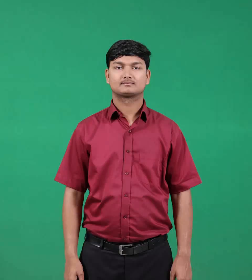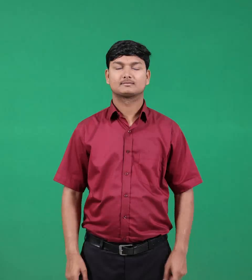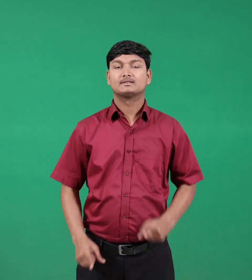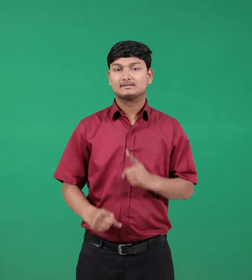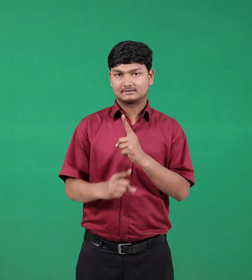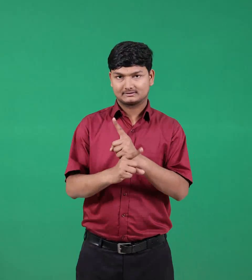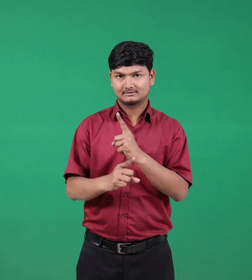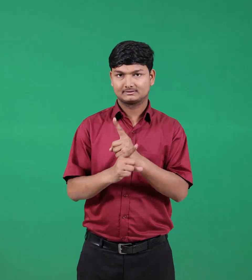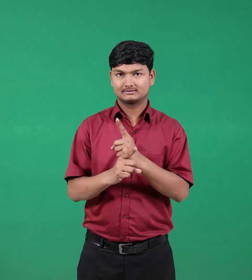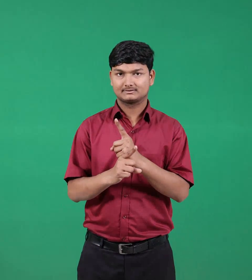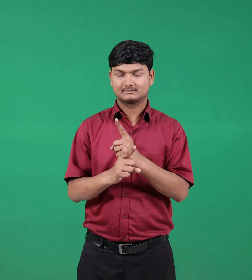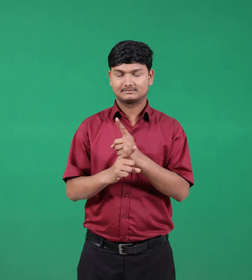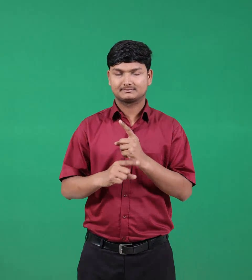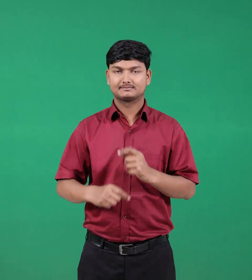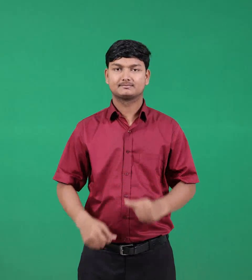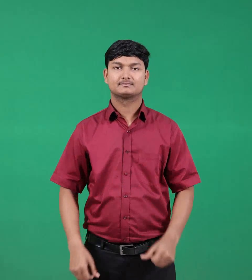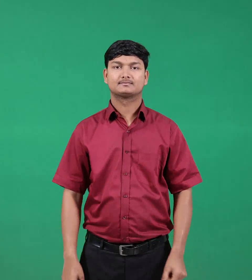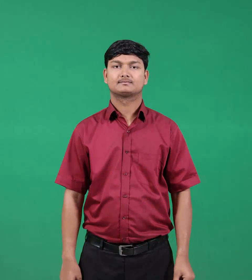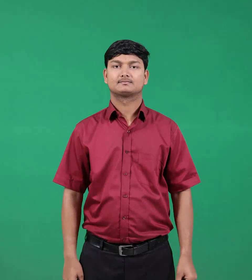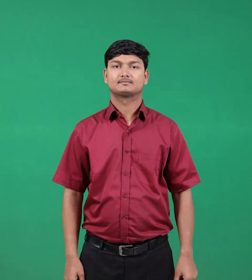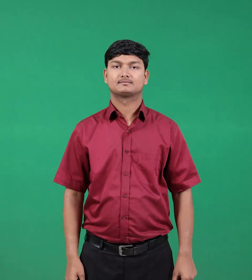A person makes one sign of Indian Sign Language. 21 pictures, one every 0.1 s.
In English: teacher
